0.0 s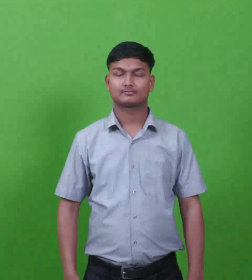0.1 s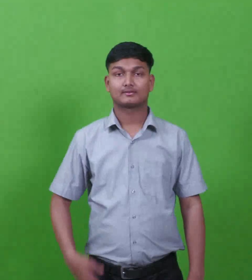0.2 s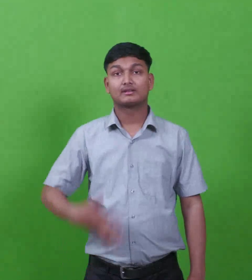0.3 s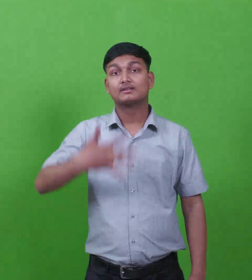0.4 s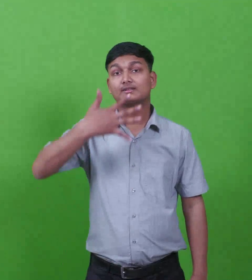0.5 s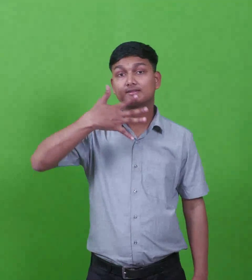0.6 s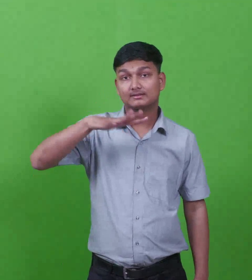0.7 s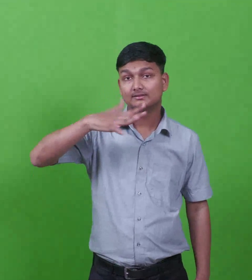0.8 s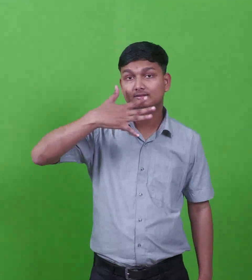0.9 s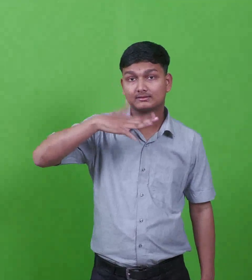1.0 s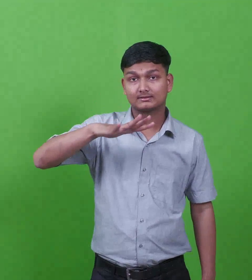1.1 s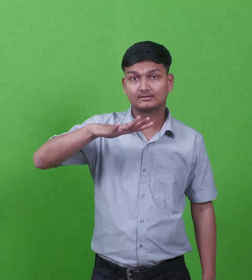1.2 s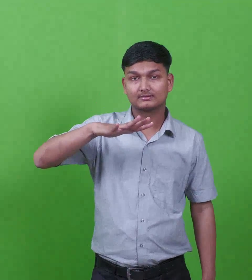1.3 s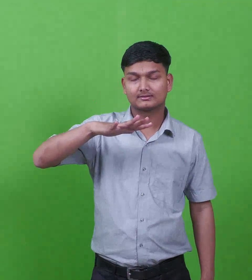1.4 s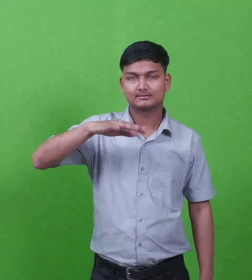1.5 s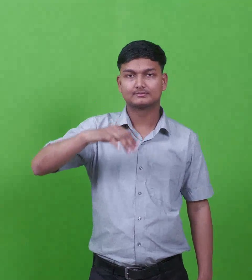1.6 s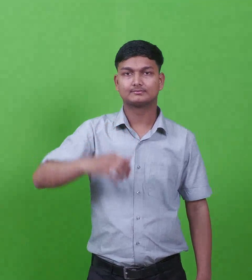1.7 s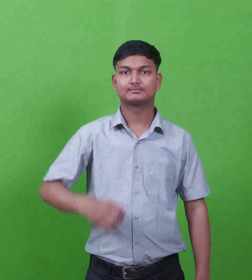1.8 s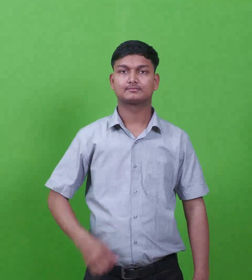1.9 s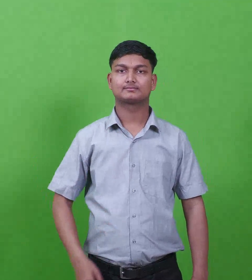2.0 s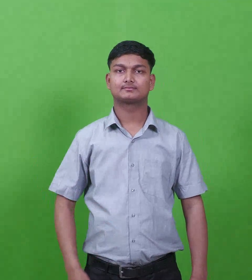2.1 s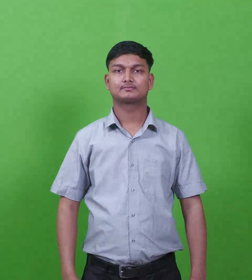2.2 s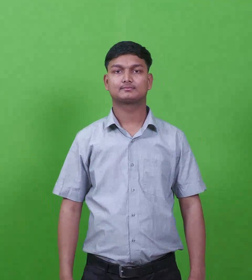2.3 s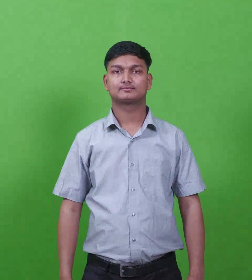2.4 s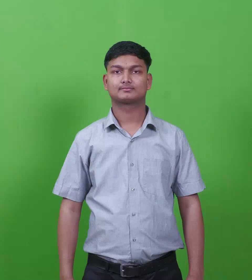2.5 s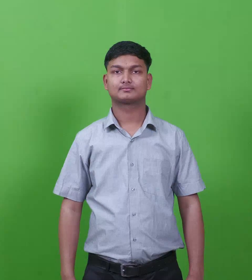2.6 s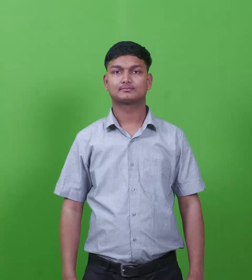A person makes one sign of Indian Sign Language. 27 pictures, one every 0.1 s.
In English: heber
